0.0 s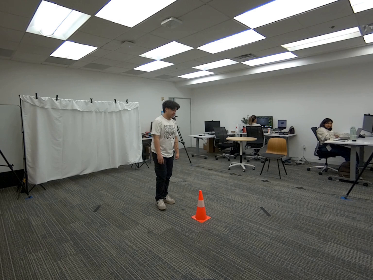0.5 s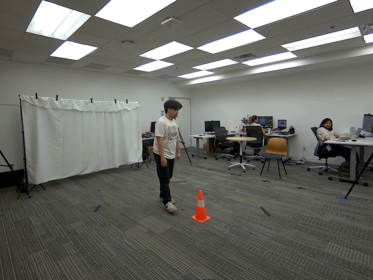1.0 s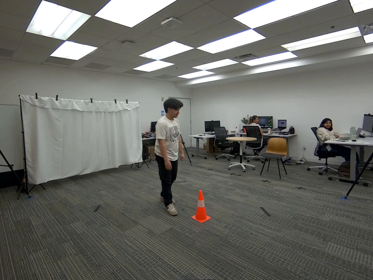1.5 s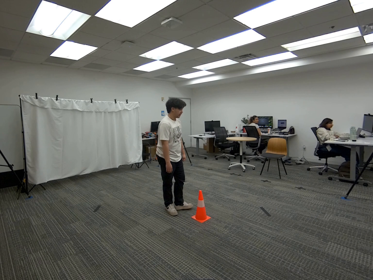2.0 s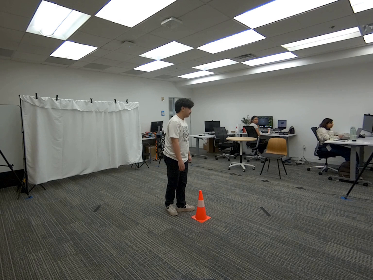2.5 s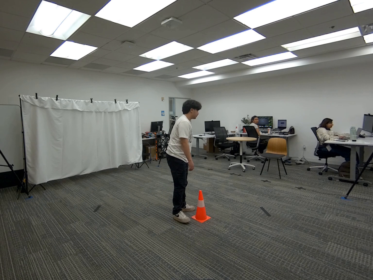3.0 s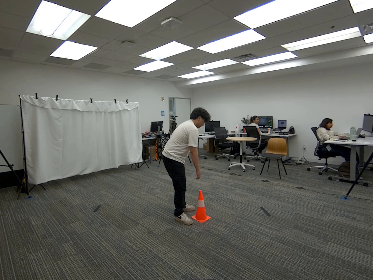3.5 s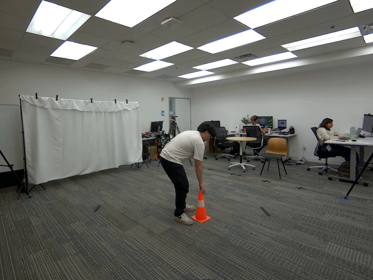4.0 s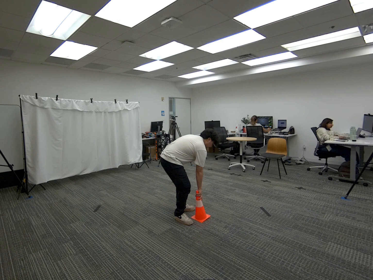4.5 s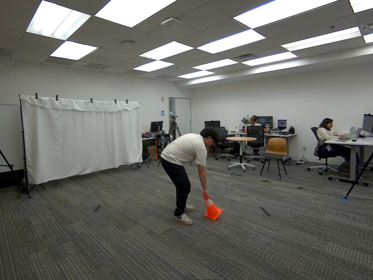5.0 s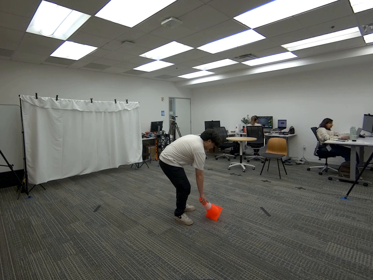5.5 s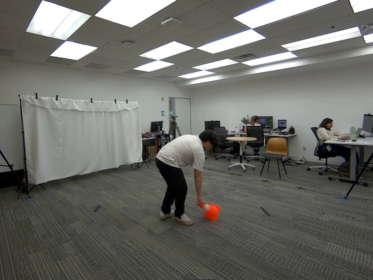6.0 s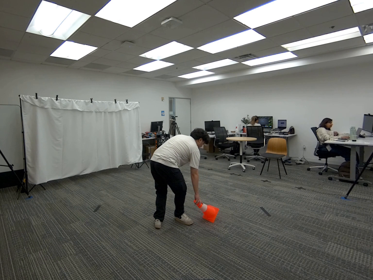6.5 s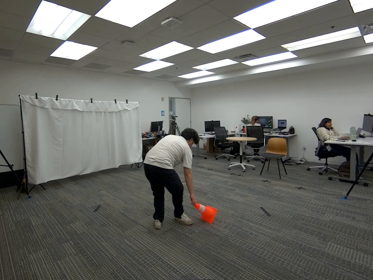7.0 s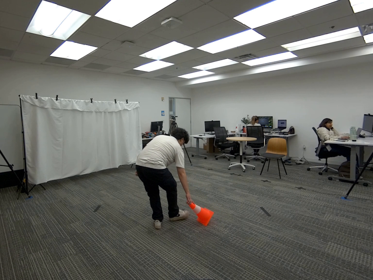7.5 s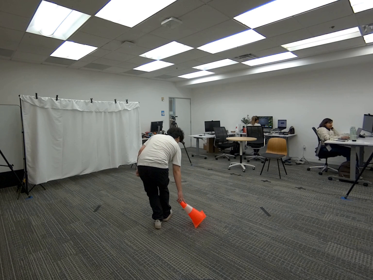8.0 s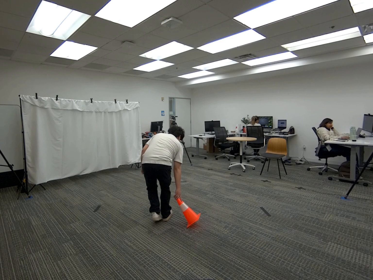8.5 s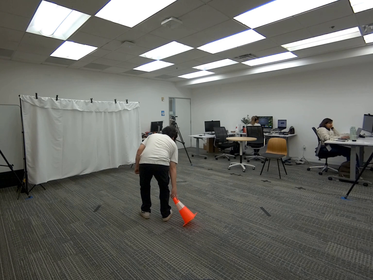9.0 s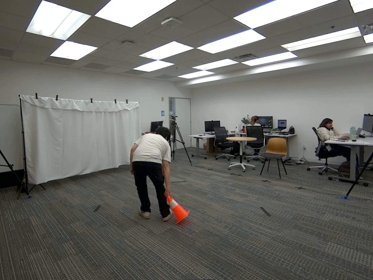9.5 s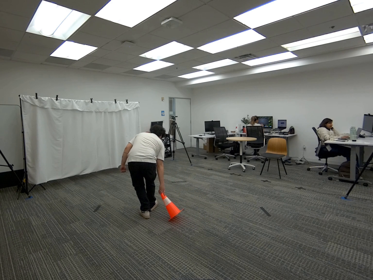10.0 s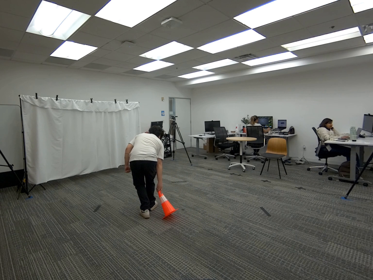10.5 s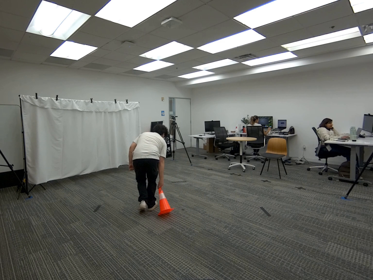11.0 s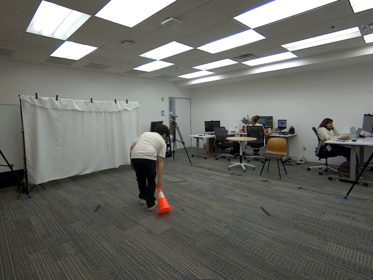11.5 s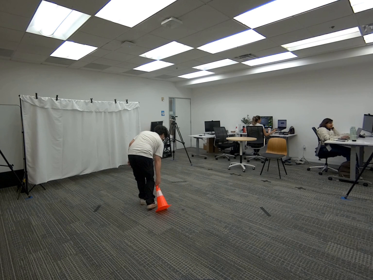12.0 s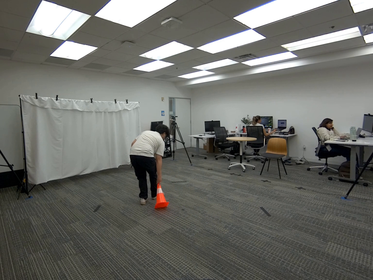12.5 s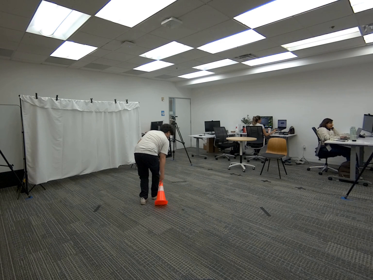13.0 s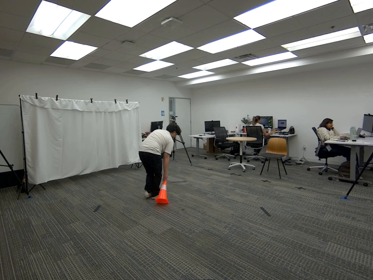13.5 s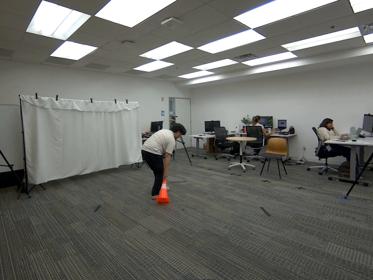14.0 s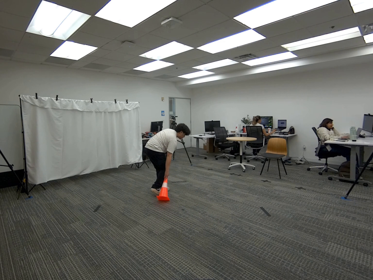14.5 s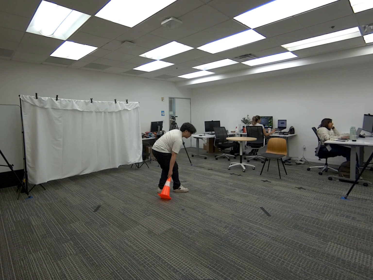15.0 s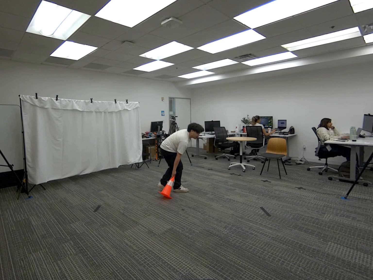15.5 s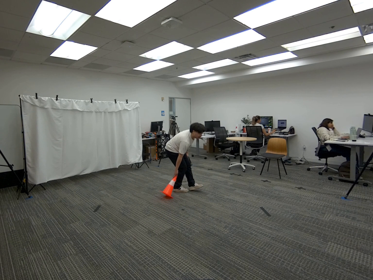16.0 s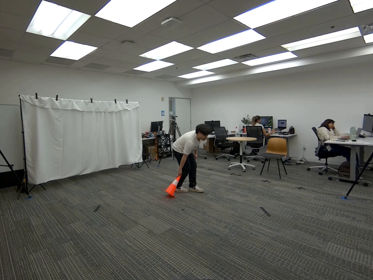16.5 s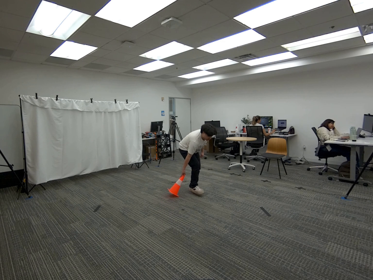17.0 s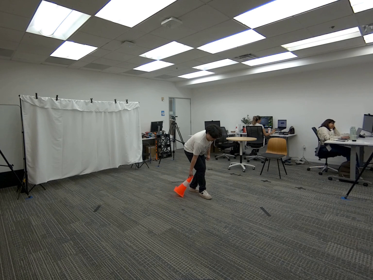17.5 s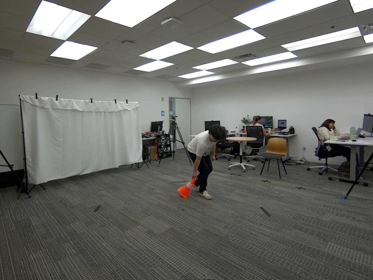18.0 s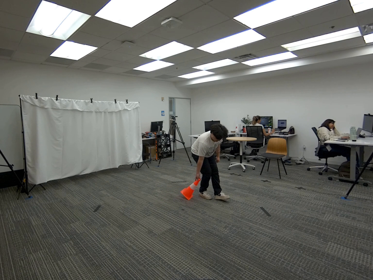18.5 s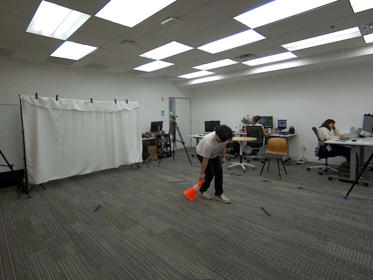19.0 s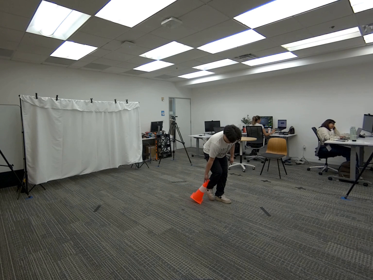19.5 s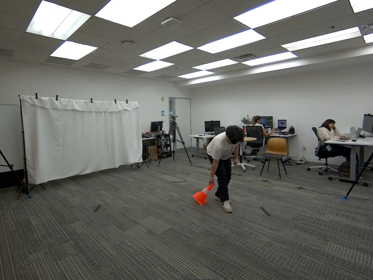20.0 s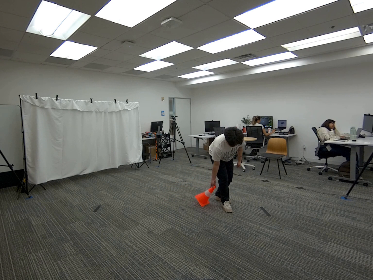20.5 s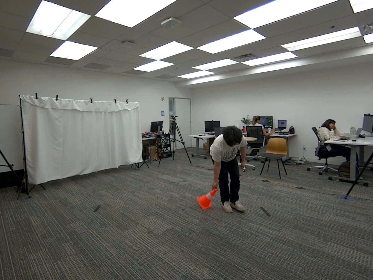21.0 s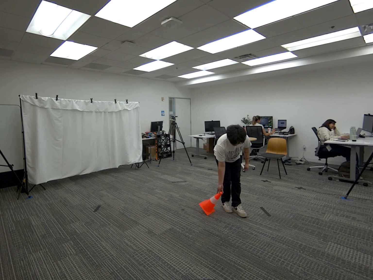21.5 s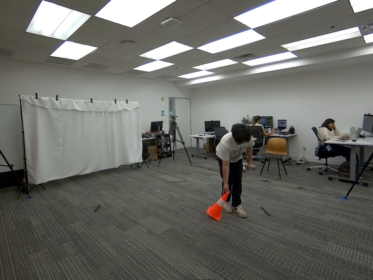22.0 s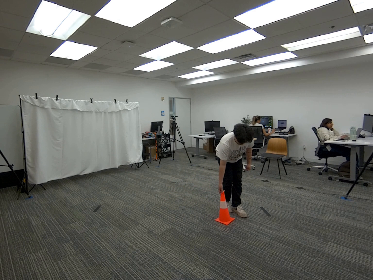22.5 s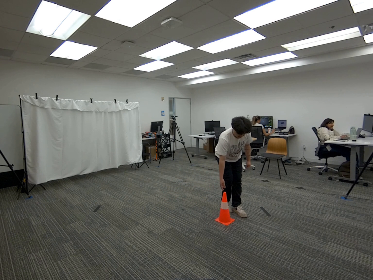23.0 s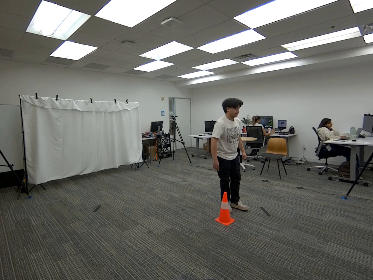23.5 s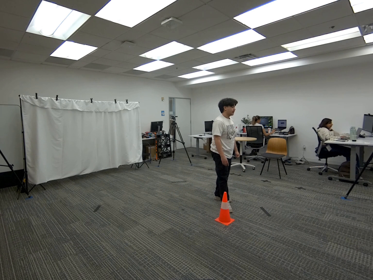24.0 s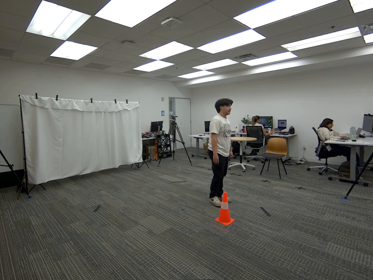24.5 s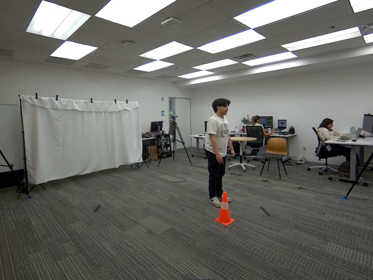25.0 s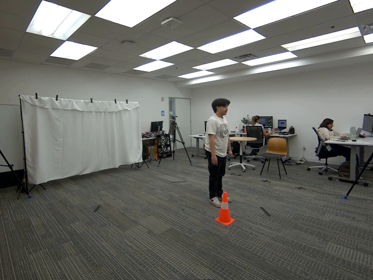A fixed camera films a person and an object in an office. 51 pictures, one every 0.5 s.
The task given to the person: Walk to the traffic cone on the ground, use any hand to hold onto the cone while the cone is still on the ground, and proceed to drag the cone until finish.
